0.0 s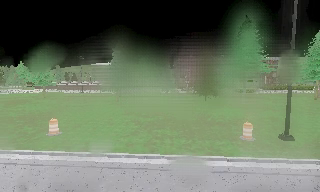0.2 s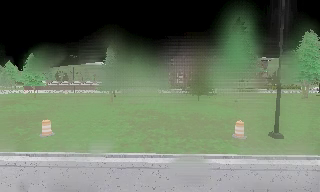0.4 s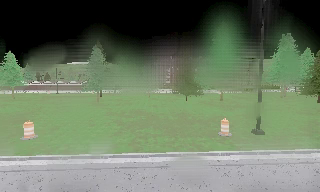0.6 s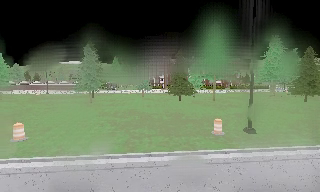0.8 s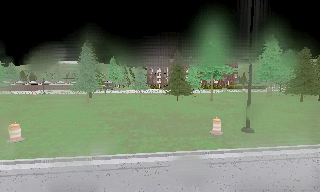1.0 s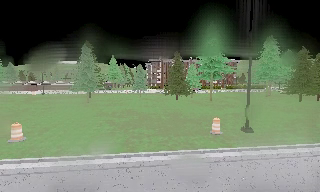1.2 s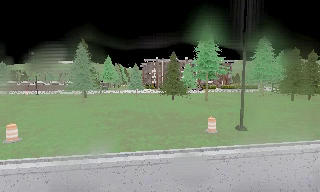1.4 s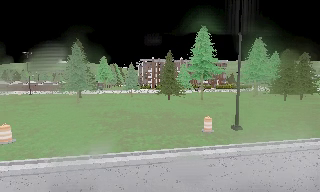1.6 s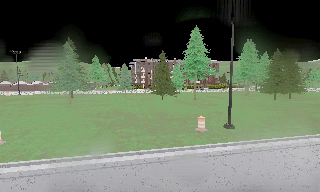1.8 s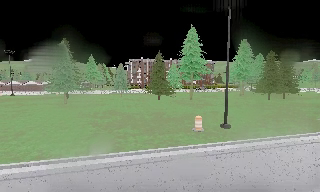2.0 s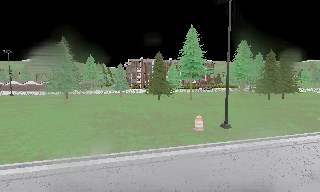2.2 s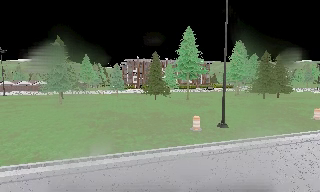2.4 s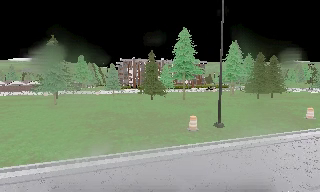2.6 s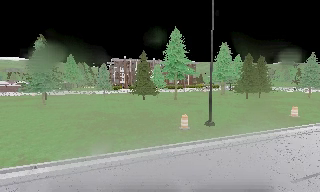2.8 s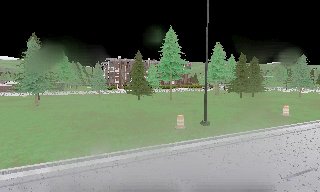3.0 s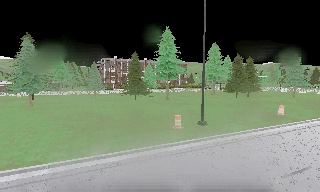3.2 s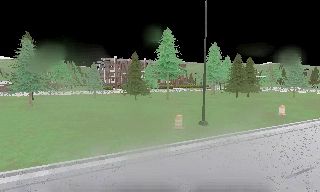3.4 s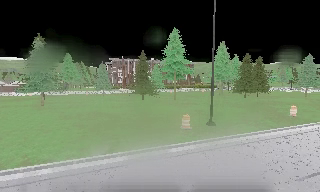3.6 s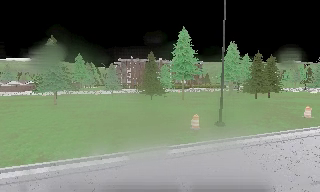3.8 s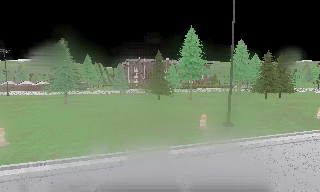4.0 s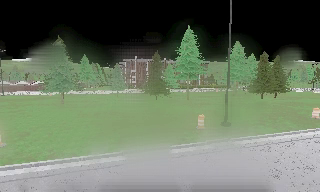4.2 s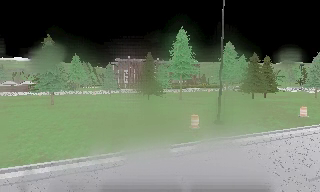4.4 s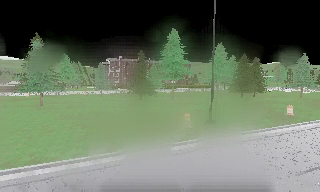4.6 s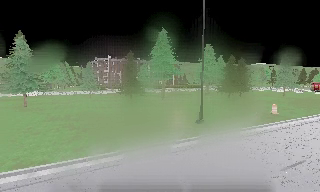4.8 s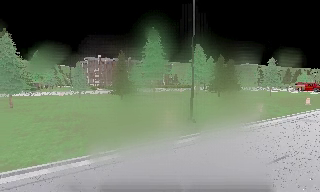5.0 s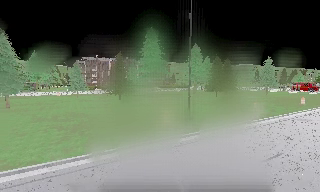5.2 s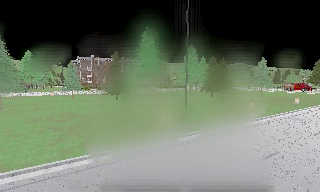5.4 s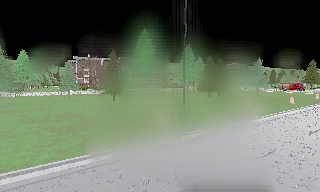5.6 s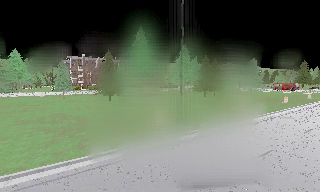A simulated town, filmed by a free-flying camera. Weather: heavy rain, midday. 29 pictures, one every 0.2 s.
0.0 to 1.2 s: The scene slides to the left, as the camera pans about 10 degrees to its right.
1.2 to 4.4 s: The camera pans to its right, which is clockwise from overhead, by about 15 degrees. It travels to its left and backward, about 1.5 m.
4.4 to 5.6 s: The camera swings to its right by about 10 degrees, and the scene slides to the left.
The film runs backward here.
